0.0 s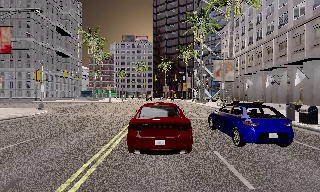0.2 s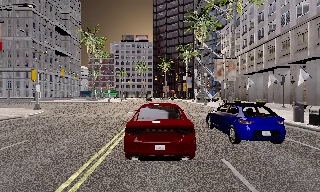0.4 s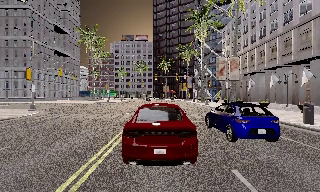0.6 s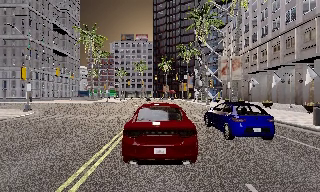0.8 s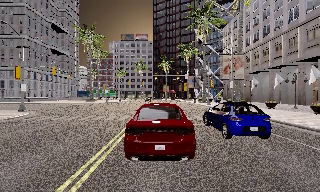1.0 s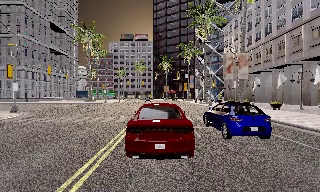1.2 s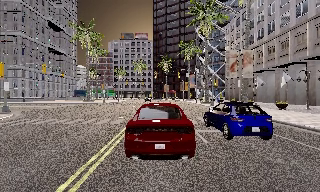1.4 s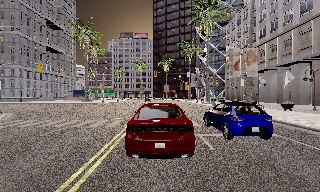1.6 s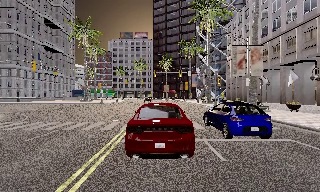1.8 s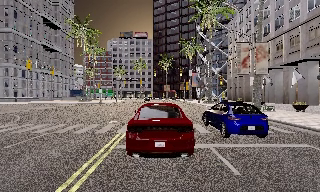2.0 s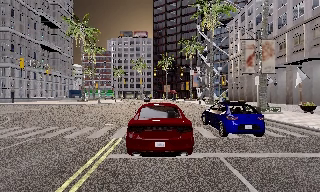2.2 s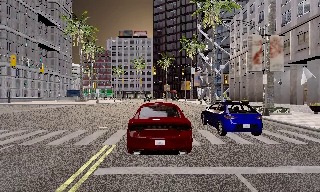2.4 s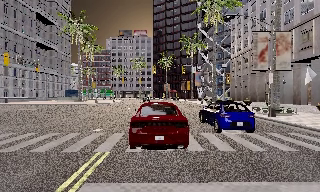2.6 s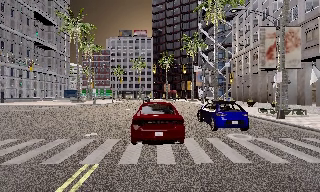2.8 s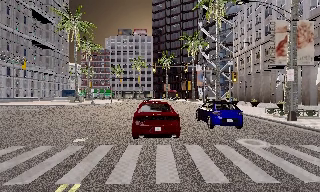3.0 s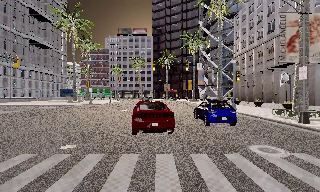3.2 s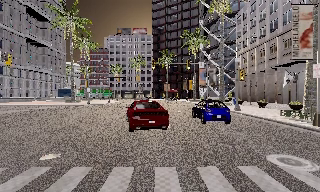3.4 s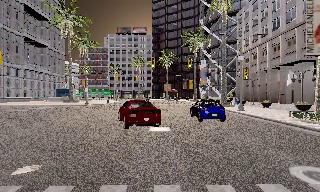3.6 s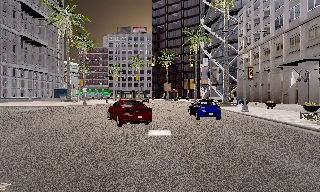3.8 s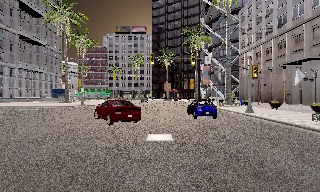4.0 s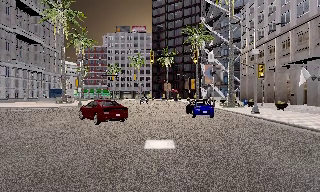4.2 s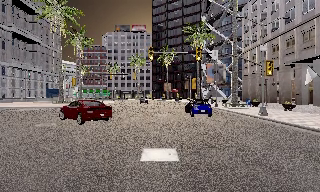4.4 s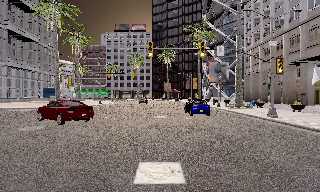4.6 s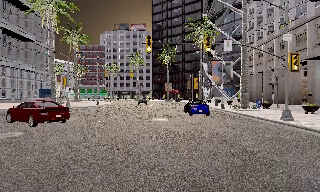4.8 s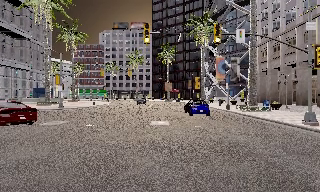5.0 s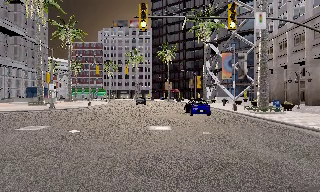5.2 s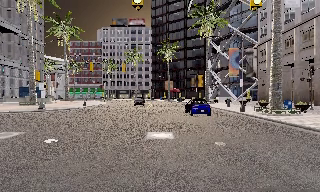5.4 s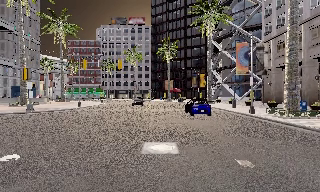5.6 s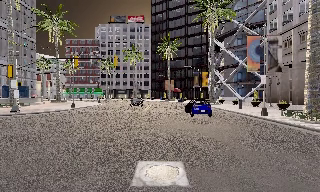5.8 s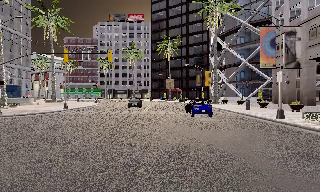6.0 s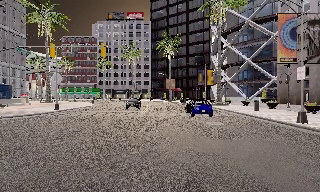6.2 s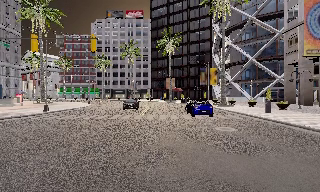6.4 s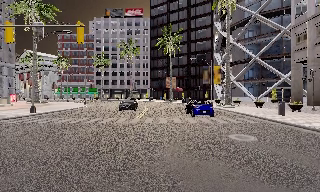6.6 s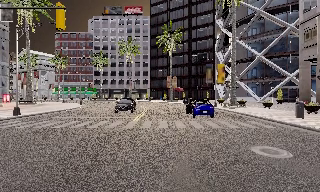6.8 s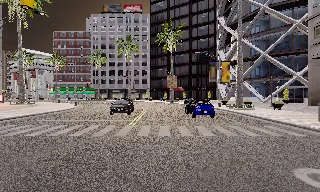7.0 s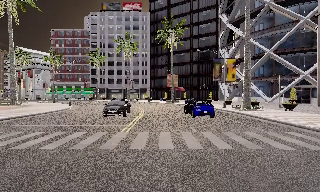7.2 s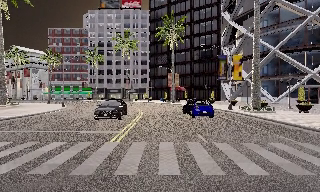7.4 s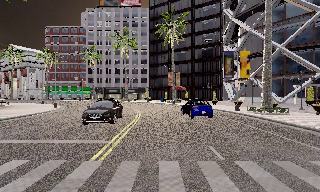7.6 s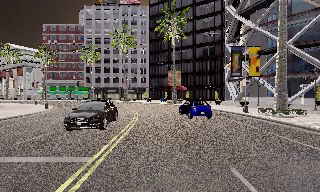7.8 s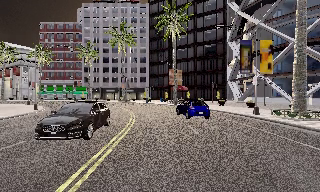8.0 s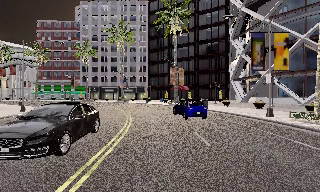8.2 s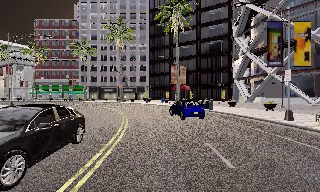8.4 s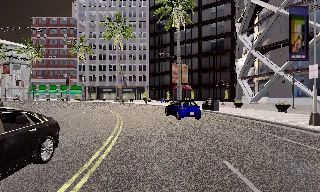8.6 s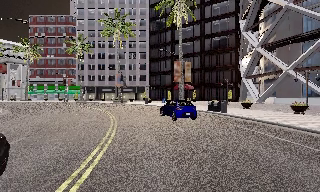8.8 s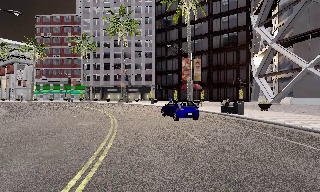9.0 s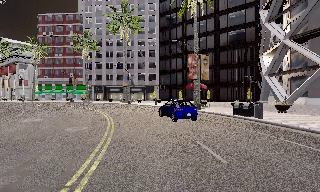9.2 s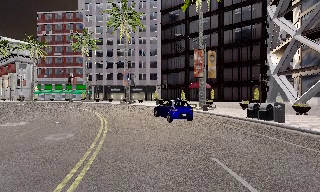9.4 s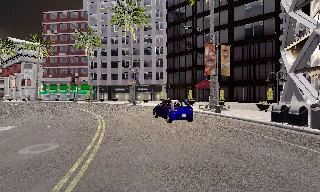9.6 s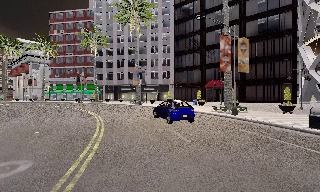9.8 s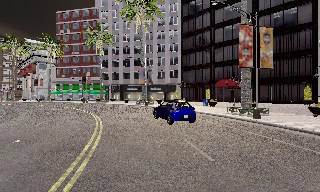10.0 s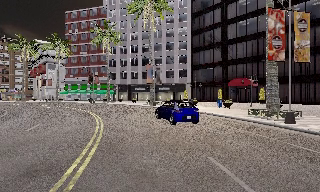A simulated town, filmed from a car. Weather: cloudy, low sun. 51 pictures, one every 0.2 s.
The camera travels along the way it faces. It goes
forward.
0.0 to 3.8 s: The camera travels forward, about 15 m, so what stands in front looms larger.
3.8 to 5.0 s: The camera travels forward, about 8 m, so what stands in front looms larger. It gains speed.
5.0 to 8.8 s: The camera travels forward, about 35 m, so what stands in front looms larger.
8.8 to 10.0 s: The scene slides to the right, as the camera pans about 10 degrees to its left. It travels forward, about 10 m, so what stands in front looms larger.
The film runs forward here.
